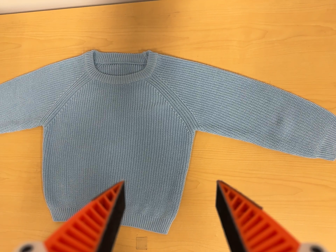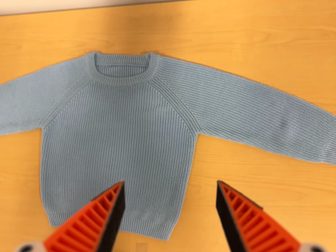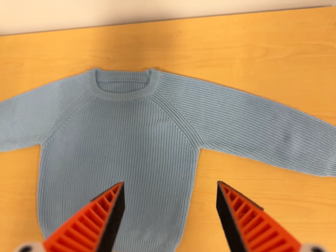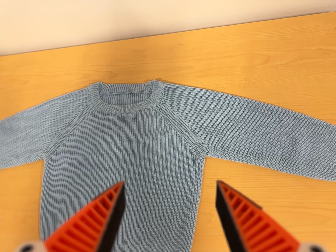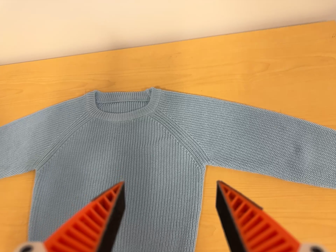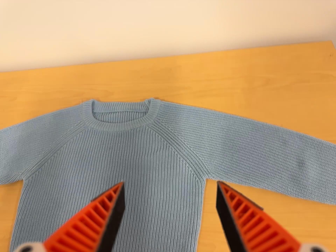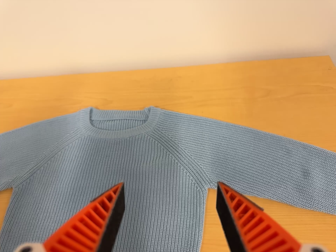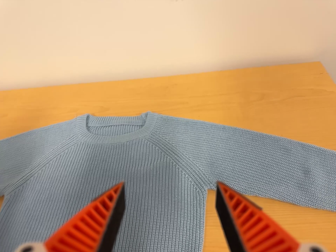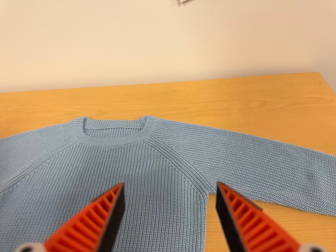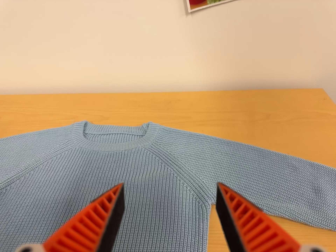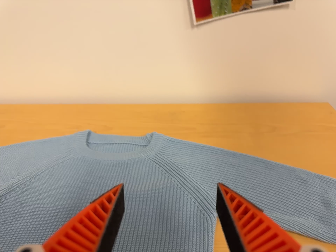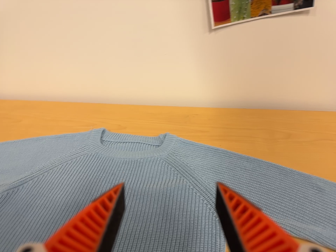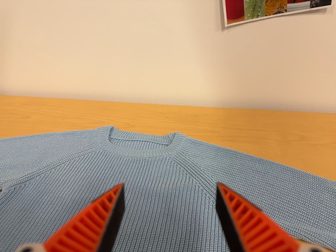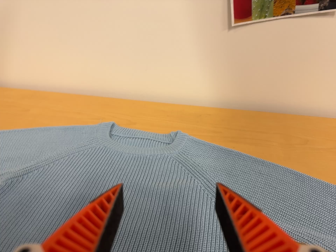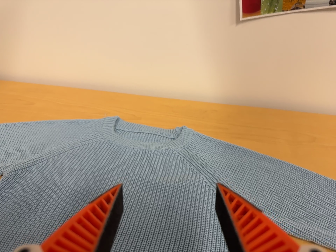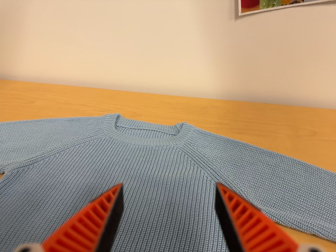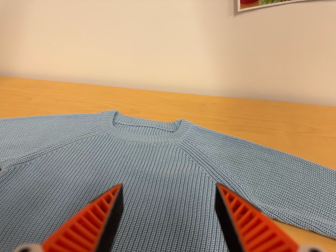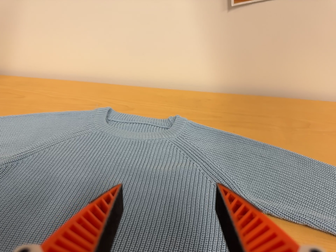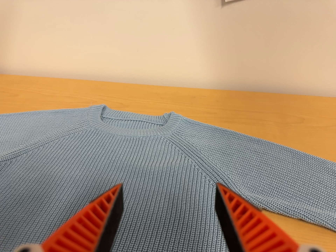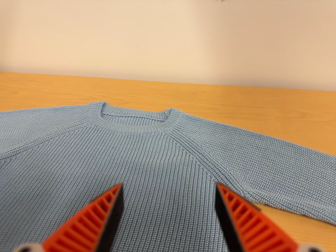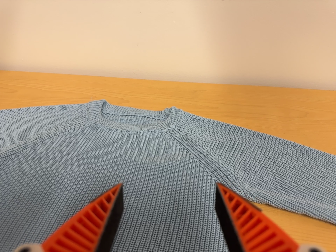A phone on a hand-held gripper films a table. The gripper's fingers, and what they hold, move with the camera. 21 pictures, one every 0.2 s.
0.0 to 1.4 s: The camera travels toward the bottom of its view and forward, about 20 cm. Its aim tips toward the top of its view by about 30 degrees.
1.4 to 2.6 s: The camera travels toward the bottom of its view, forward and to its left, about 12 cm. Its aim tips toward the top of its view by about 15 degrees. It rolls about its line of sight by about 10 degrees, and the scene rotates clockwise.
2.6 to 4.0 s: The camera shifts only a little, or ends up much as it began.
The film runs forward here.
